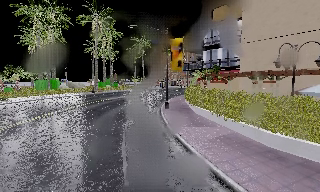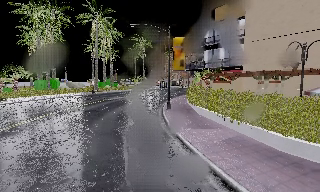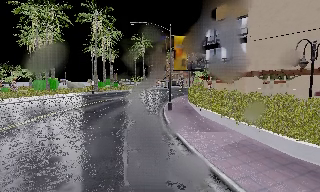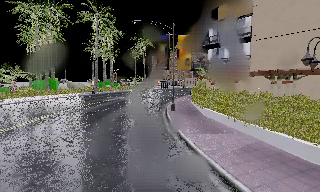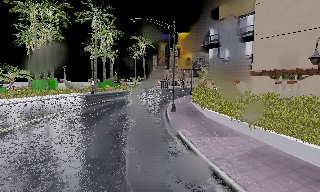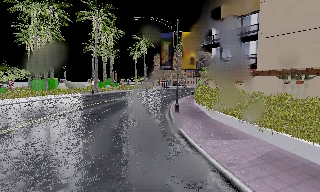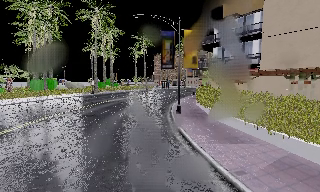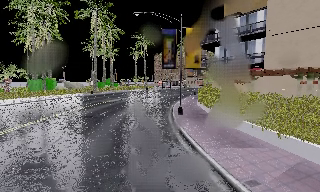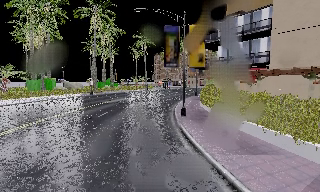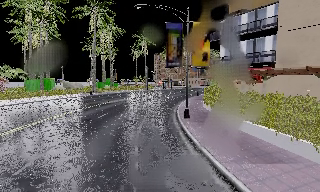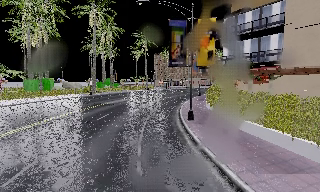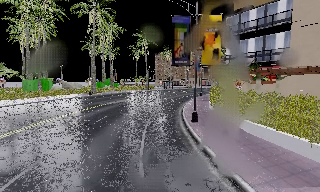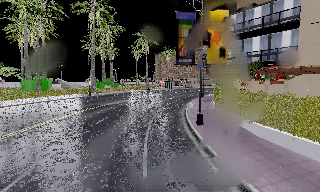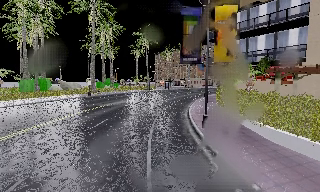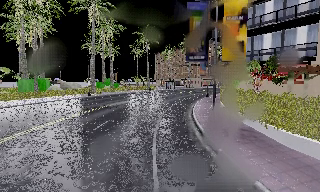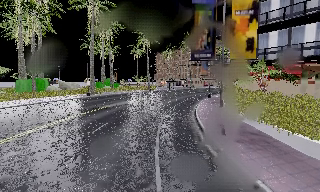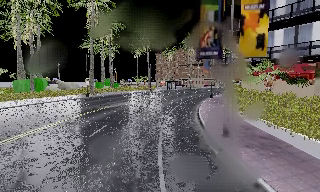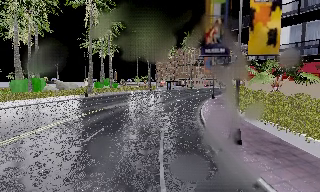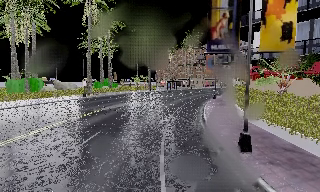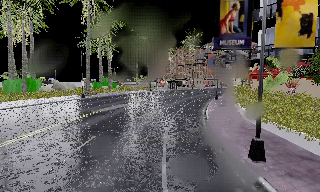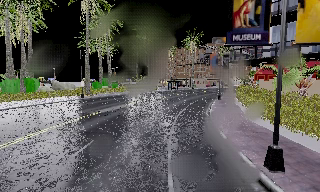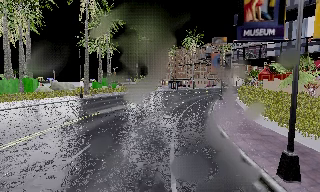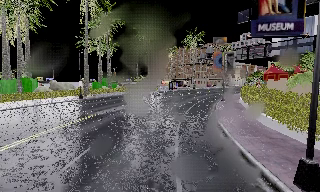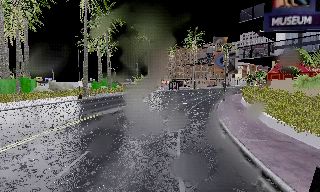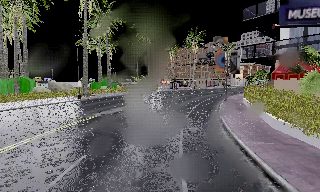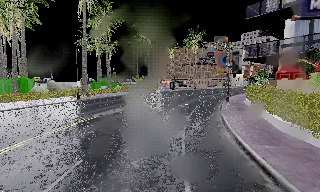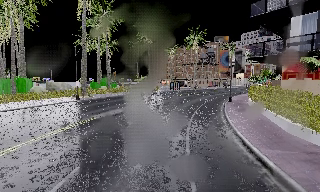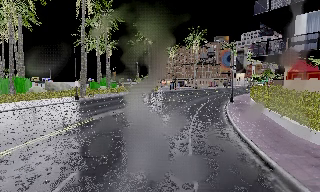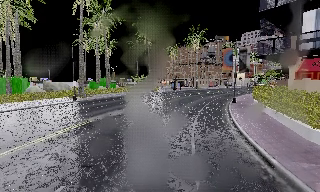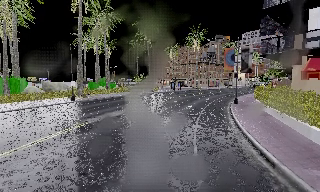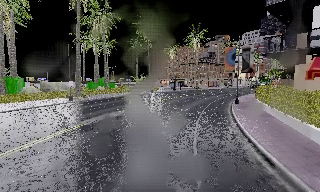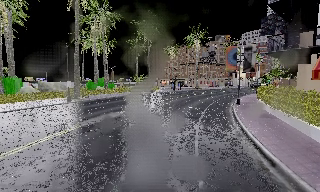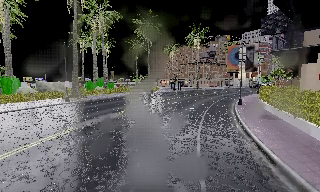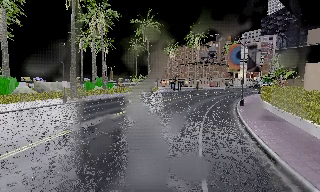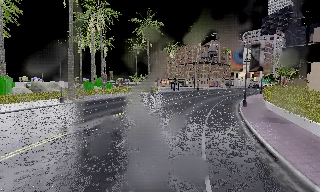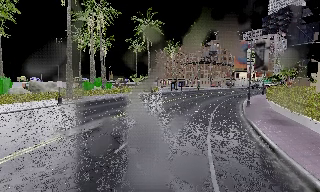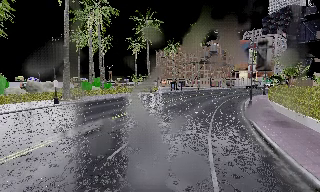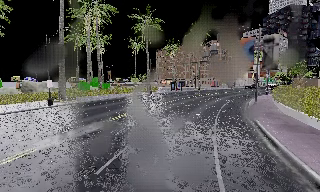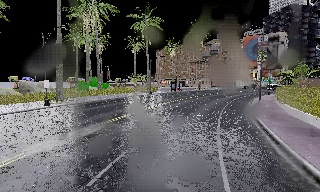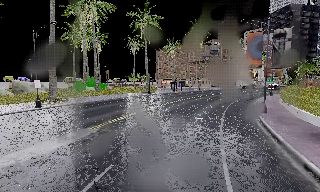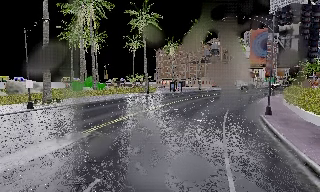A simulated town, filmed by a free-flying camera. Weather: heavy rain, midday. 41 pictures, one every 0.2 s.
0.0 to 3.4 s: The camera travels forward, about 9 m, so what stands in front looms larger.
3.4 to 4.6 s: The camera travels forward, about 3 m, so what stands in front looms larger. It loses speed.
4.6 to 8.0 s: The camera travels forward, about 9 m, so what stands in front looms larger. It gains speed.
The film runs forward here.
